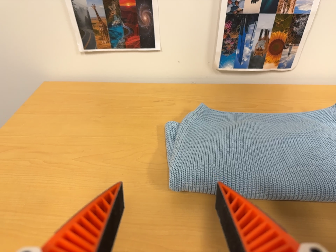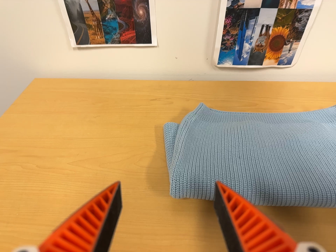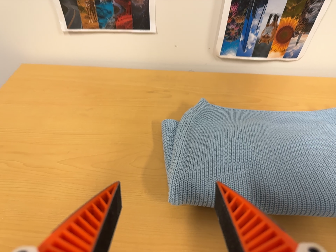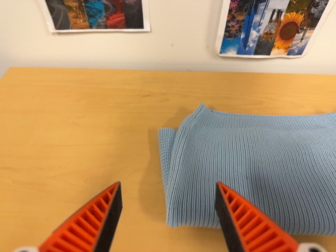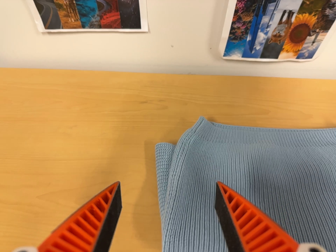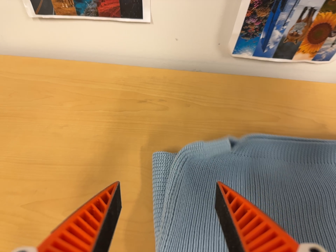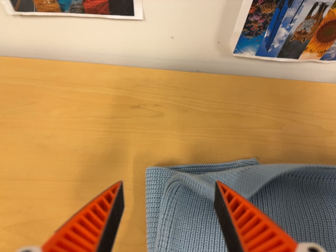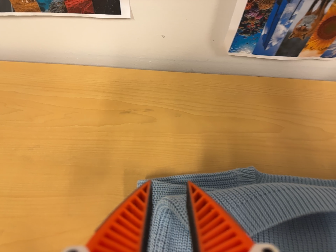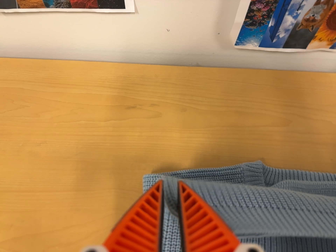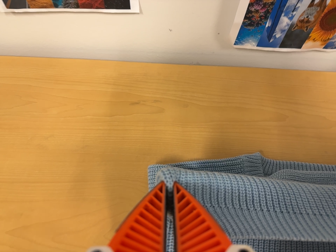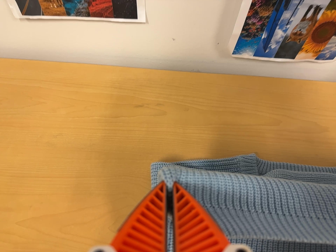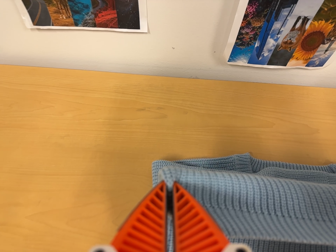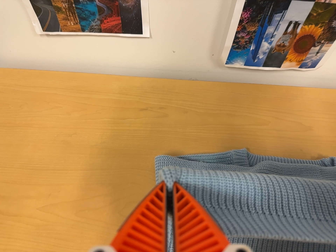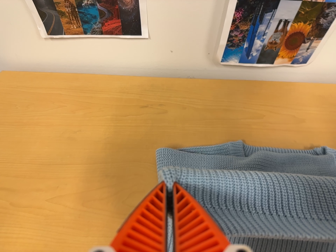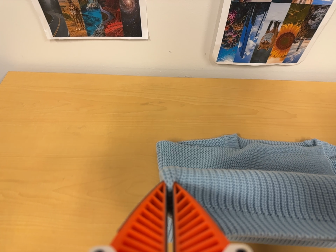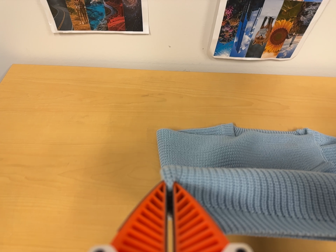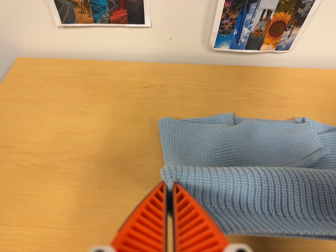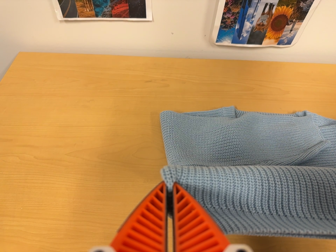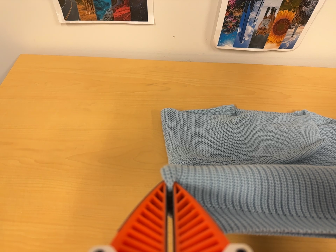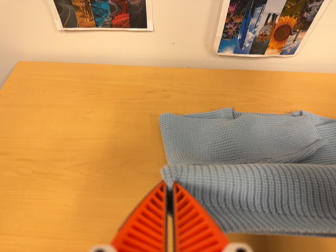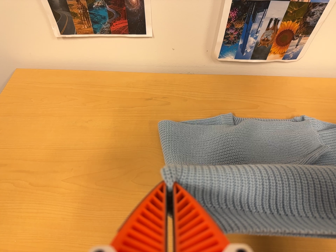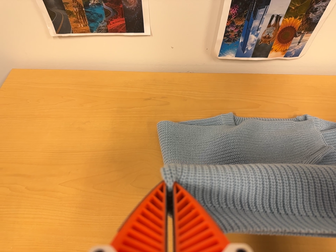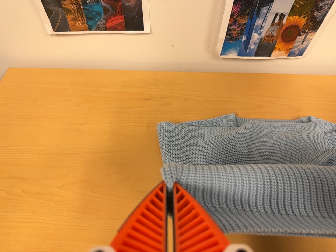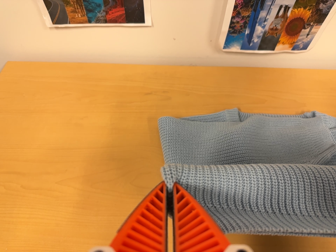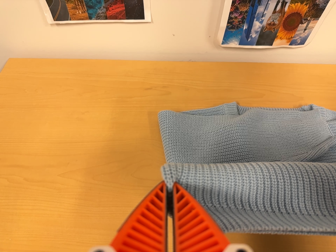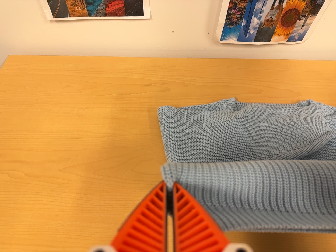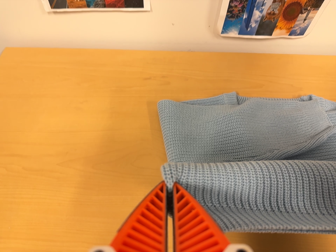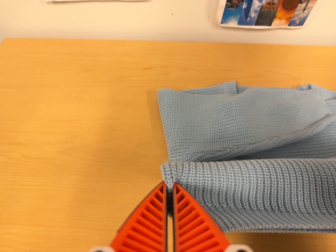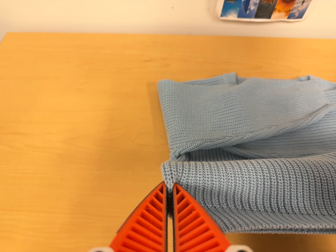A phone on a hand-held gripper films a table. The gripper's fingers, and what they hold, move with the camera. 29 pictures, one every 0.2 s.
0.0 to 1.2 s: The camera travels toward the top of its view and forward, about 28 cm. Its aim tips toward the bottom of its view by about 20 degrees.
1.2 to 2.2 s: The camera travels backward, about 5 cm, so what stands in front gets smaller.
2.2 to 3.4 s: The camera travels backward and toward the bottom of its view, about 16 cm, so what stands in front gets smaller.
3.4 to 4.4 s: The camera travels toward the top of its view and forward, about 7 cm, so close, fixed things drift downward.
4.4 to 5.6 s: The camera travels toward the bottom of its view, about 6 cm, so close, fixed things drift upward.
The film runs backward here.
